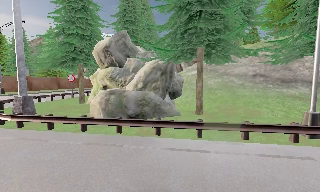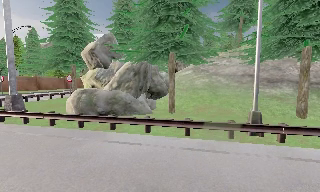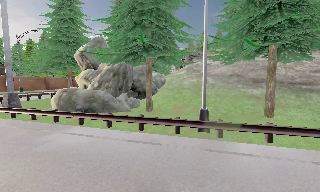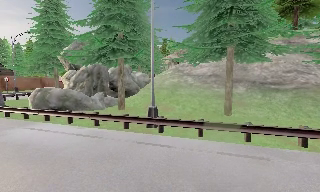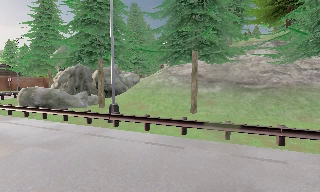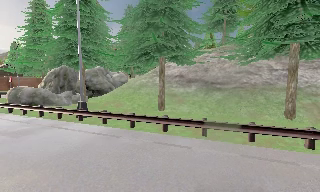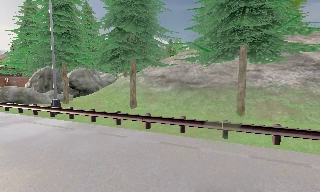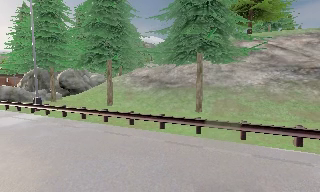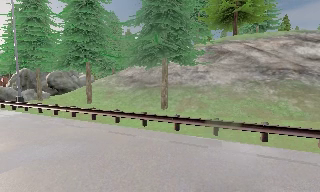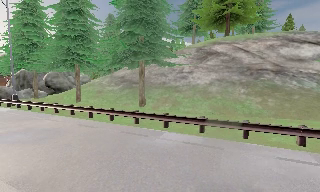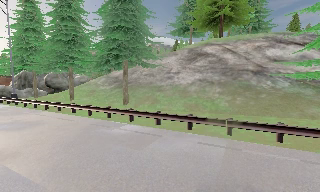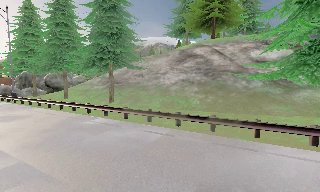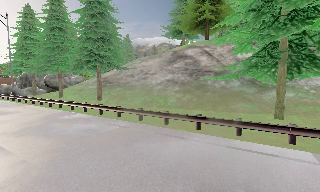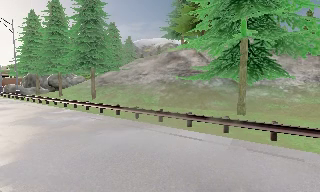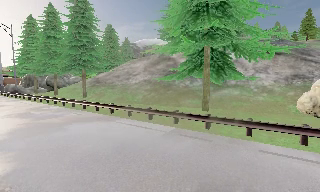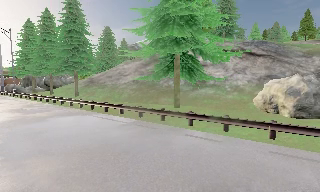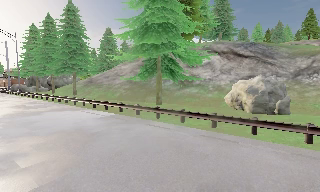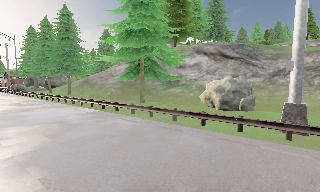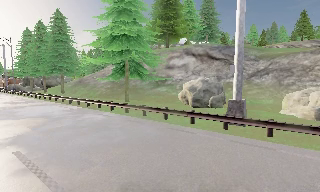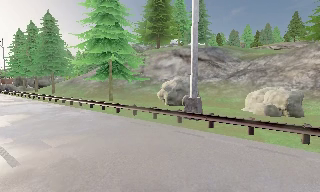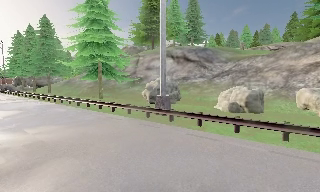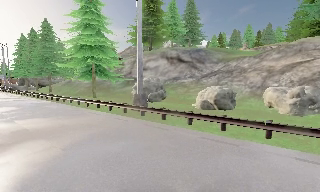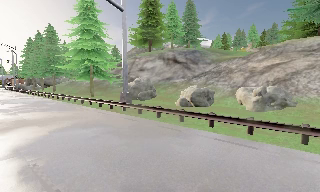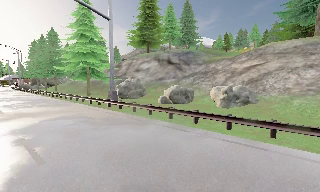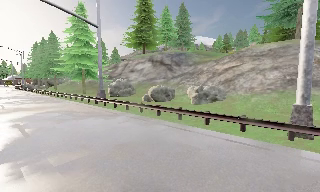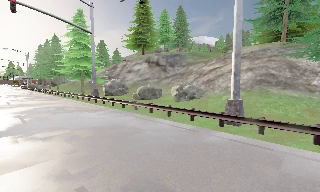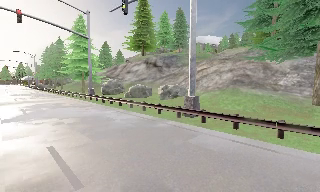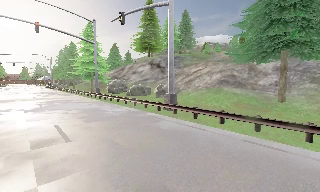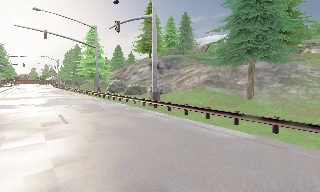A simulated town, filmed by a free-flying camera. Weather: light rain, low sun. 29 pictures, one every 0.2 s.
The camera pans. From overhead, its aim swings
counterclockwise.
0.0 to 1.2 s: The camera pans to its left, which is counterclockwise from overhead, by about 15 degrees. It travels to its right, about 11 m, so close, fixed things drift to the left.
1.2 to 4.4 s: The camera pans to its left, which is counterclockwise from overhead, by about 15 degrees. It travels to its right and backward, about 30 m, so close, fixed things drift to the left.
4.4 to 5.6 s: The camera pans to its left, which is counterclockwise from overhead, by about 10 degrees. It travels backward and to its right, about 12 m, so what stands in front gets smaller.
The film runs forward here.
